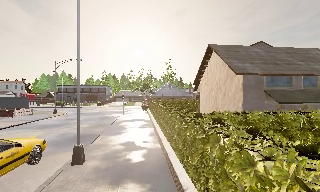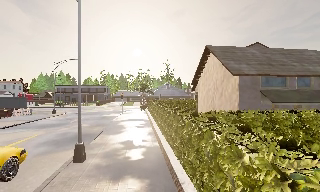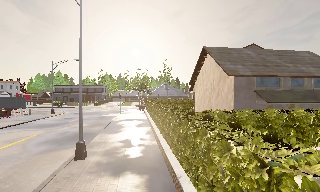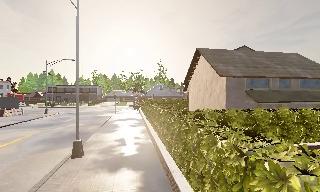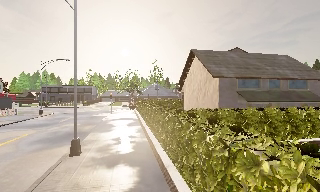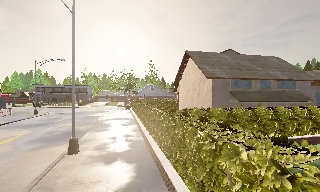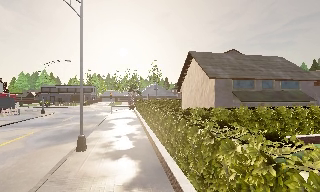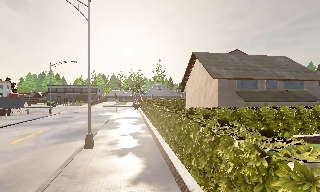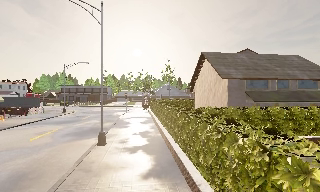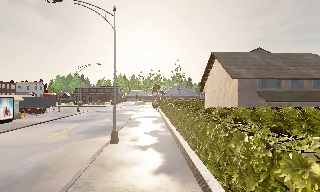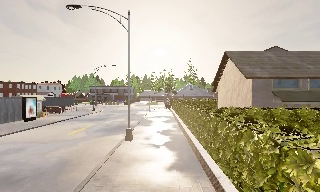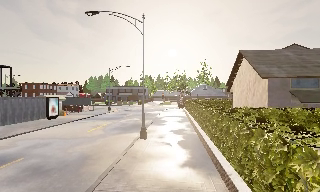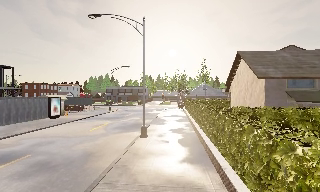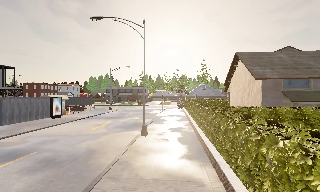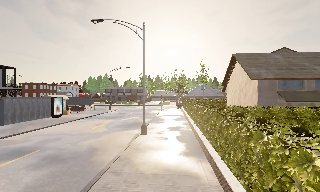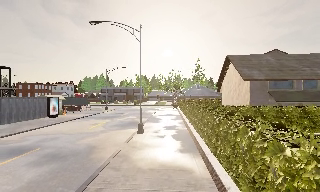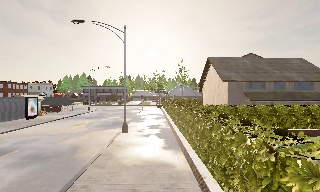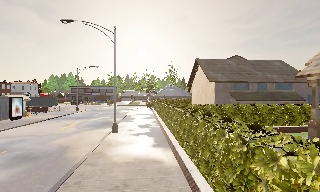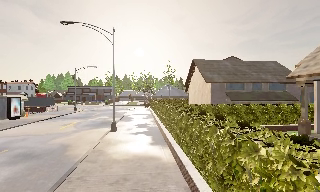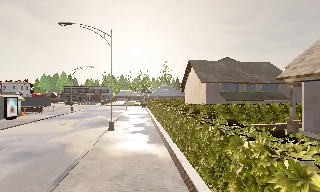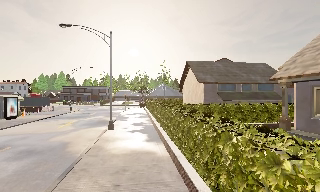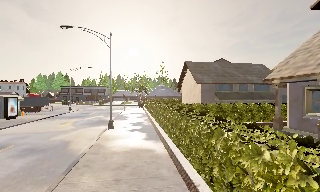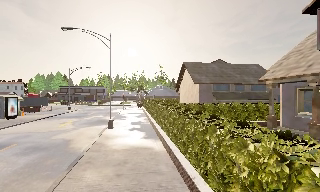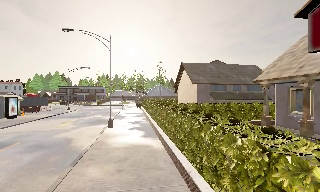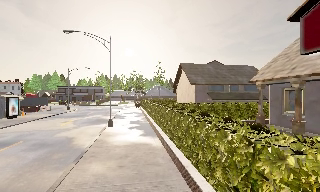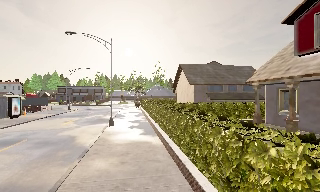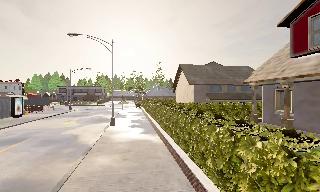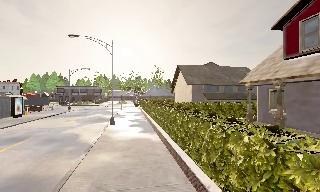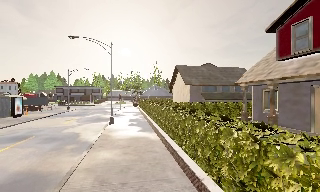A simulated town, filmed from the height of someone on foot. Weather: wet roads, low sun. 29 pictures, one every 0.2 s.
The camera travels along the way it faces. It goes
backward.
0.0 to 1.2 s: The camera travels backward, about 1.5 m, so what stands in front gets smaller.
1.2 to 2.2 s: The scene slides to the right, as the camera pans about 15 degrees to its left. It travels backward, about 1.5 m, so what stands in front gets smaller.
2.2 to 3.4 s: The camera swings to its right by about 10 degrees, and the scene slides to the left. It travels backward, about 2 m, so what stands in front gets smaller.
3.4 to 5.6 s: The camera travels backward, about 3.5 m, so what stands in front gets smaller.
The film runs backward here.
